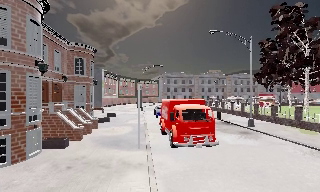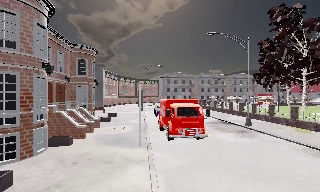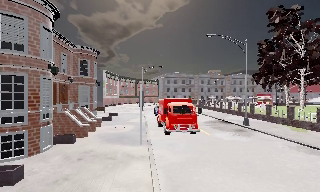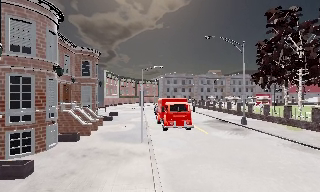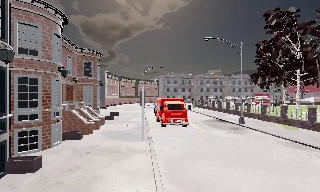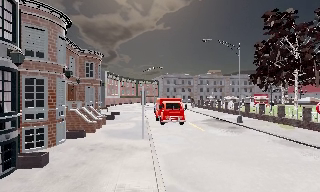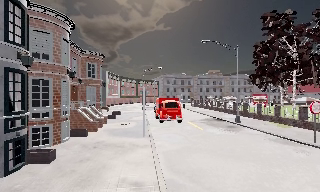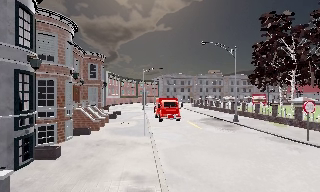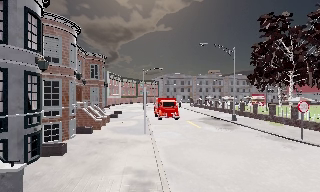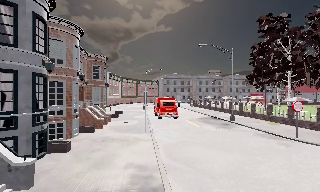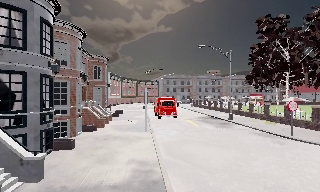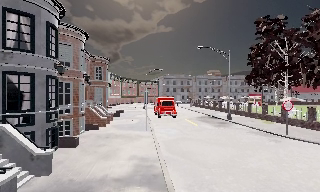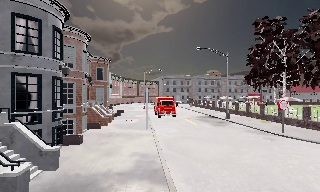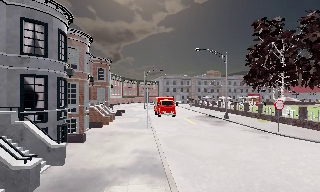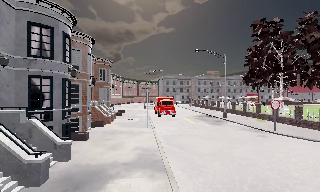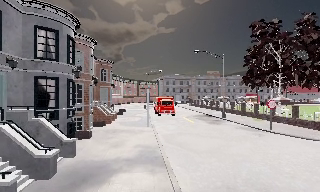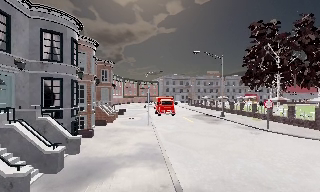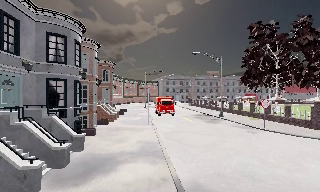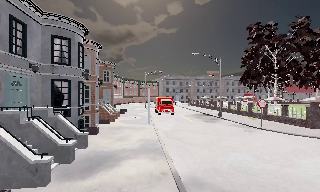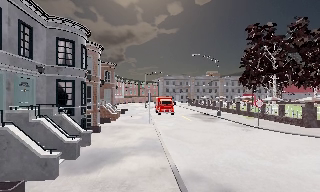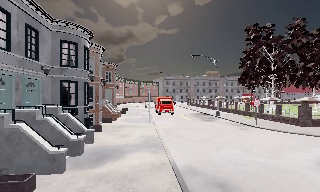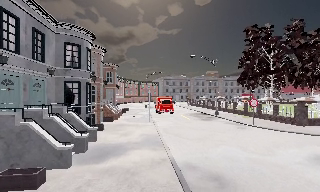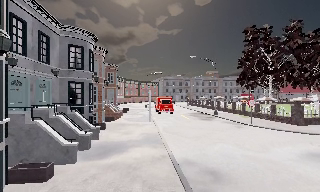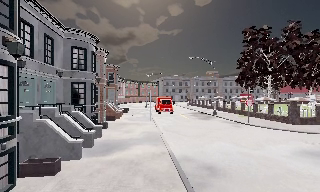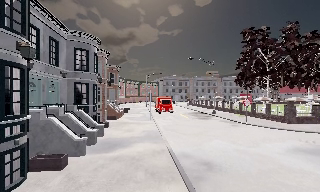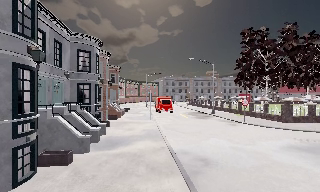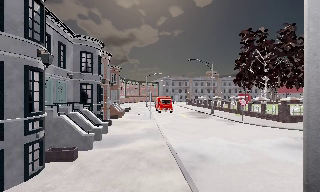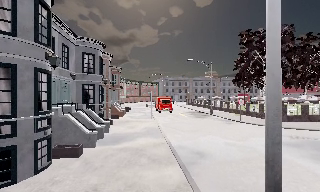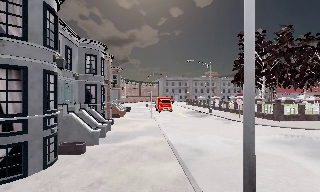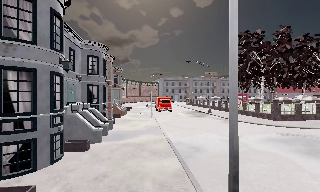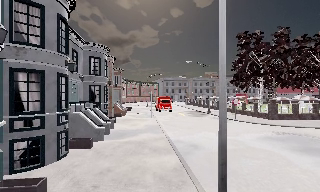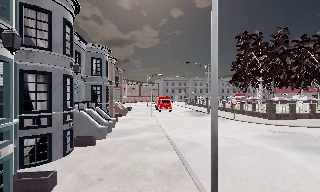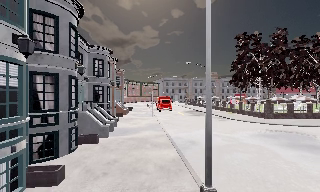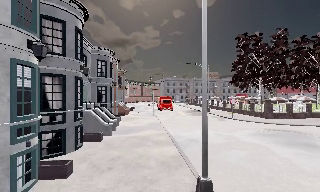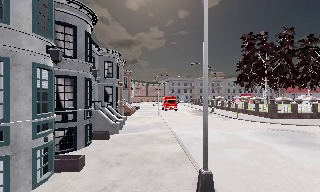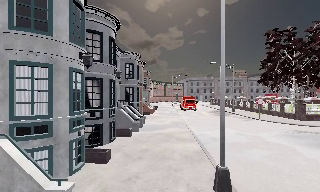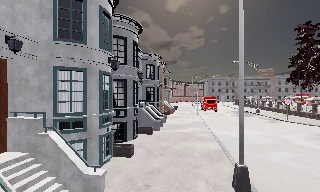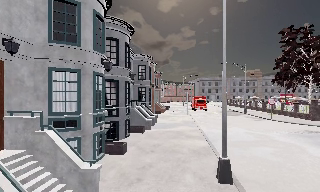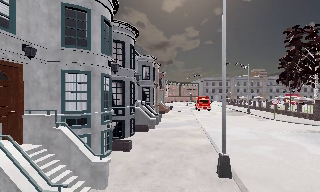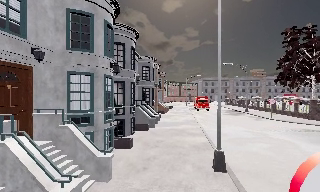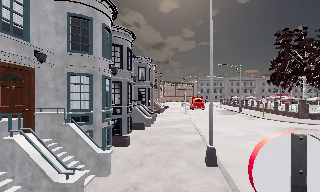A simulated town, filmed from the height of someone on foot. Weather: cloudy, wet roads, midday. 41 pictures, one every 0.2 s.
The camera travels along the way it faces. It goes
backward.
0.0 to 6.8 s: The camera travels backward, about 13 m, so what stands in front gets smaller.
6.8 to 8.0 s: The camera swings to its left by about 10 degrees, and the scene slides to the right. It travels backward, about 2 m, so what stands in front gets smaller.
The film runs backward here.
